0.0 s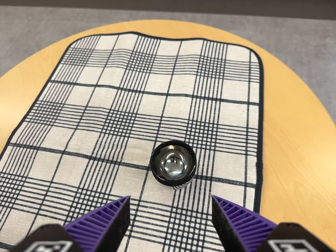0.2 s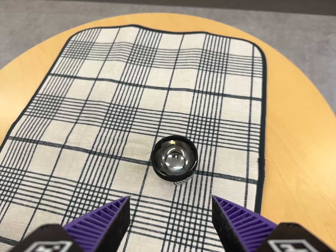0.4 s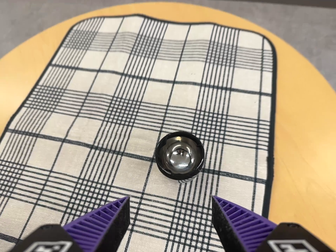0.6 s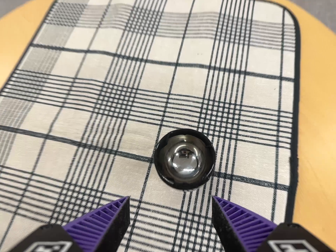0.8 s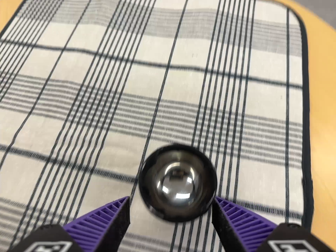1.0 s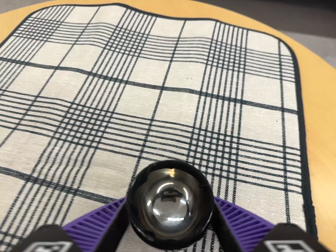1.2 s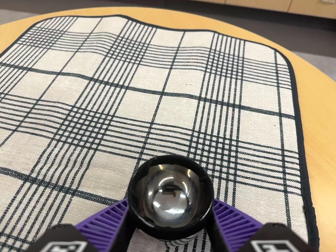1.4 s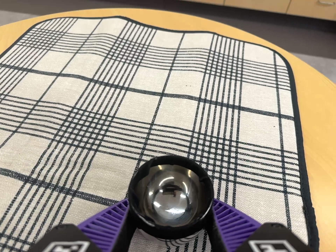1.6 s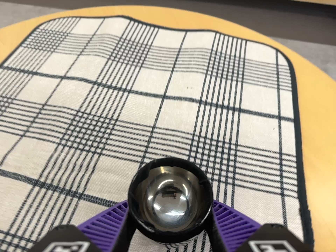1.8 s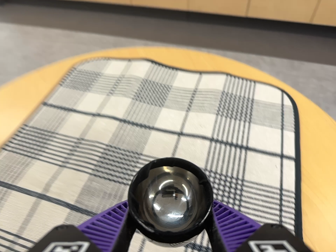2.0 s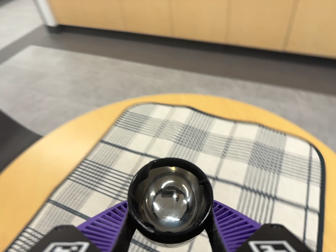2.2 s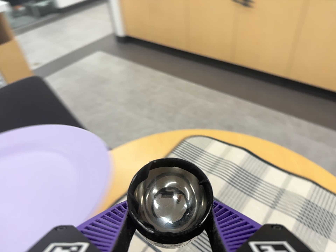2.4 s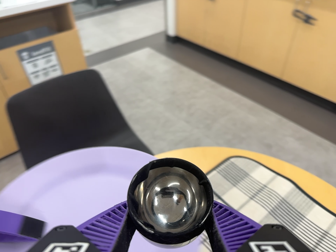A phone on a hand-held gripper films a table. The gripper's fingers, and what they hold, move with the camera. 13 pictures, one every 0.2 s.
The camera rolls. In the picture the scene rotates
clockwise.
0.0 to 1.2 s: The camera travels forward, about 16 cm, so what stands in front looms larger.
1.2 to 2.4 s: The scene slides to the right, as the camera pans about 30 degrees to its left. It travels backward, toward the top of its view and to its left, about 28 cm, so what stands in front gets smaller. Its aim tips toward the top of its view by about 10 degrees, and the scene shifts downward. It rolls about its line of sight by about 25 degrees, and the scene rotates clockwise.
The film runs backward here.
